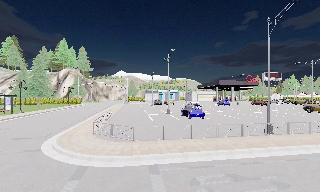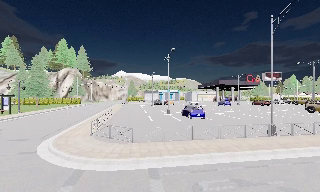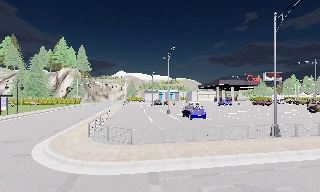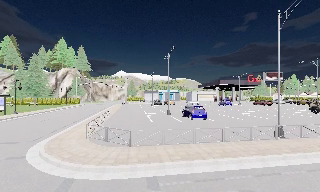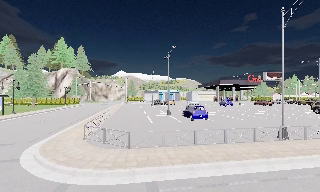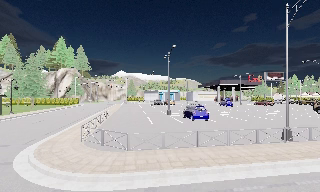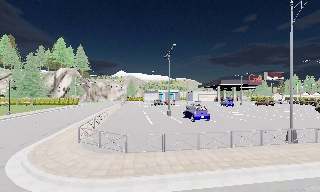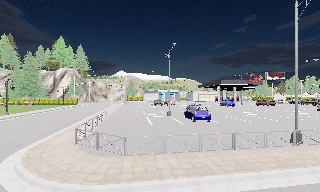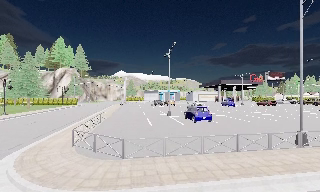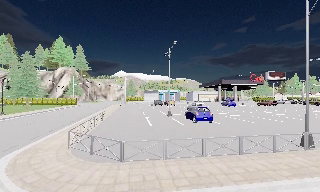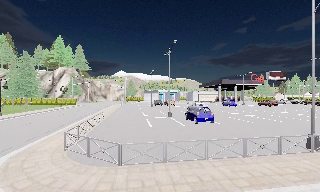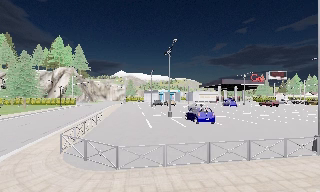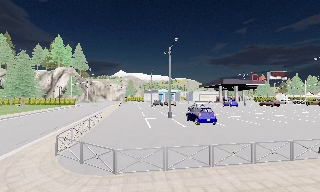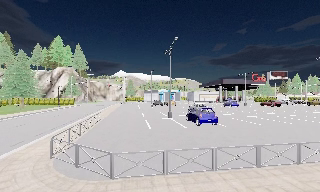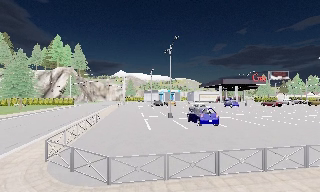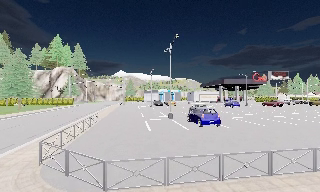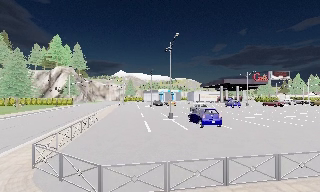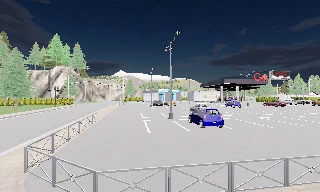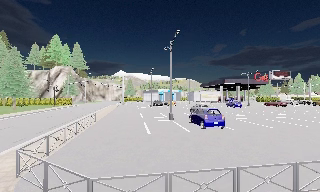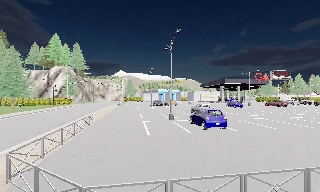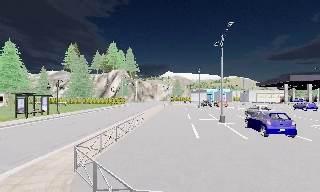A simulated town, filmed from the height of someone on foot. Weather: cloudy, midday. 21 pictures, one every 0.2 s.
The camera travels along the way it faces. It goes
forward.
0.0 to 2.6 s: The camera travels forward, about 4 m, so what stands in front looms larger.
2.6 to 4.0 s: The scene slides to the right, as the camera pans about 15 degrees to its left. It travels forward, about 2 m, so what stands in front looms larger.
The film runs forward here.
